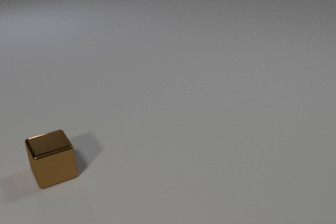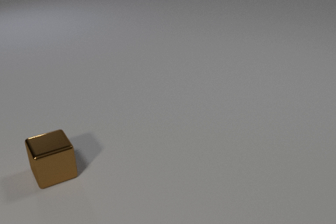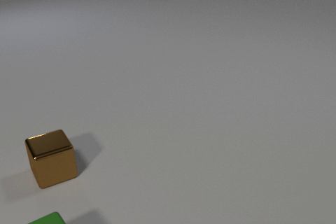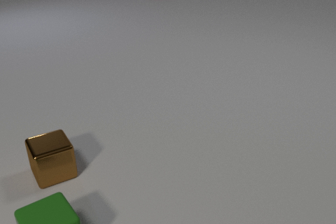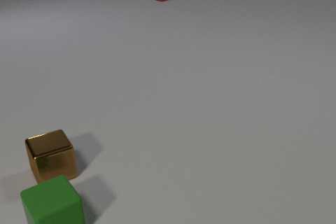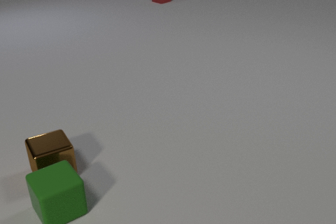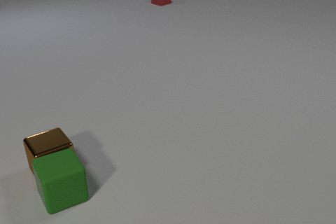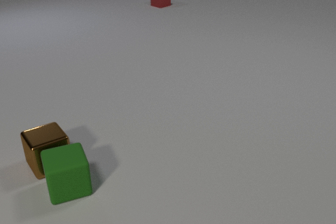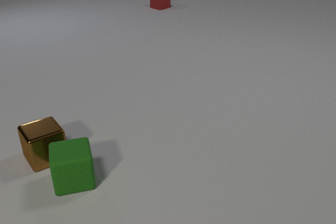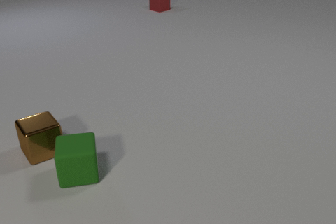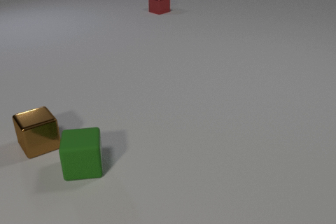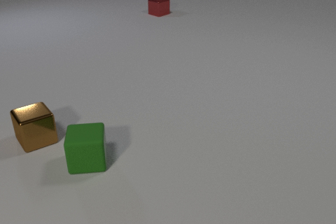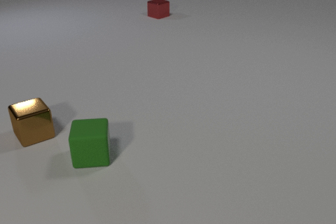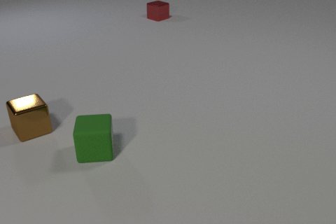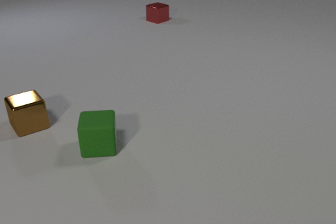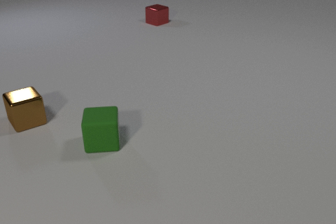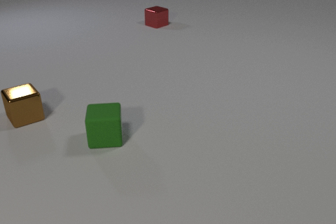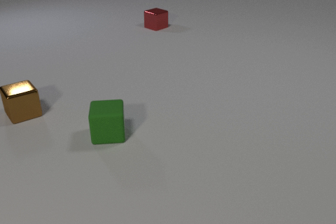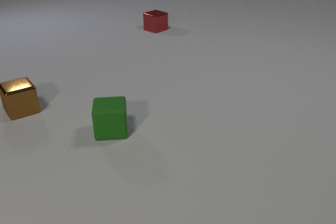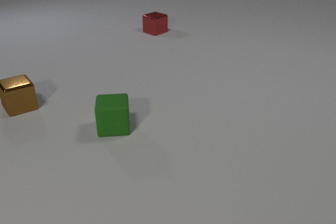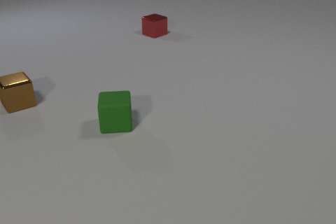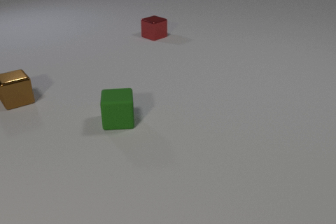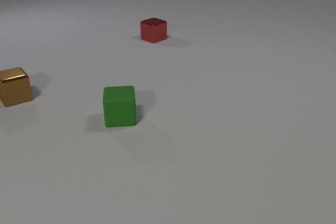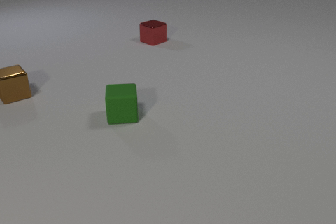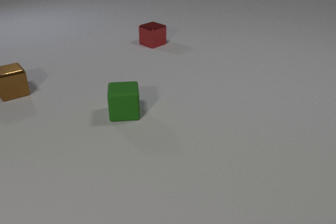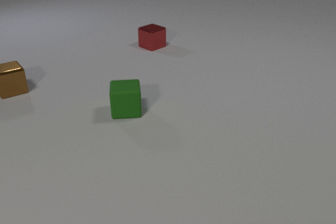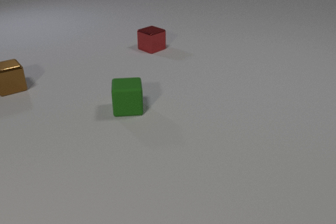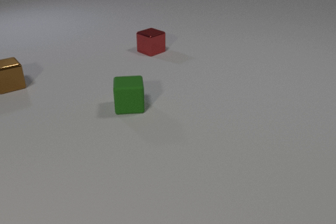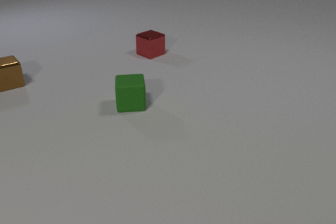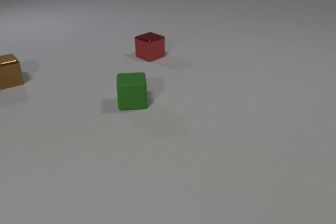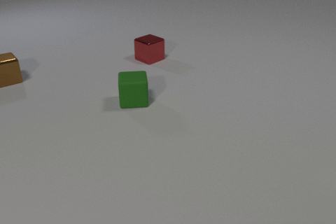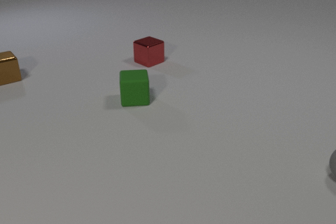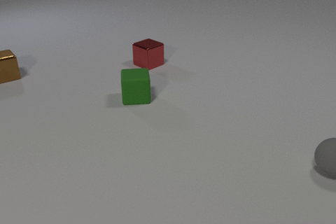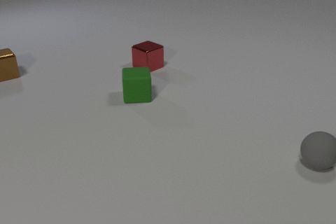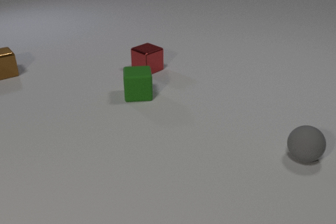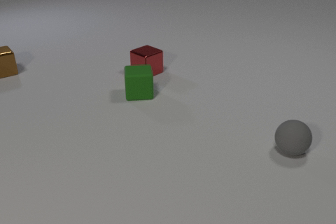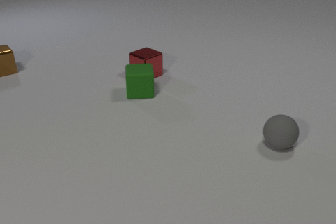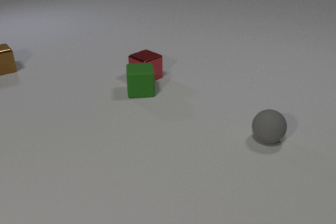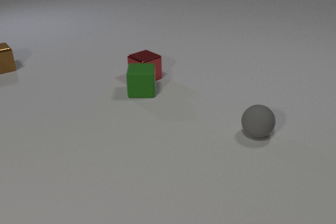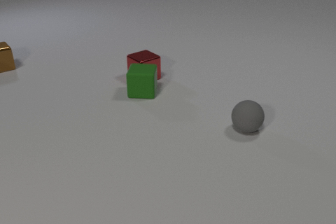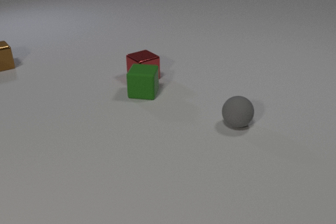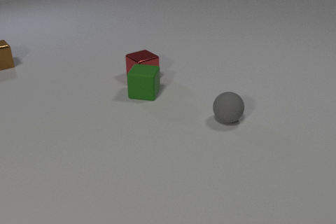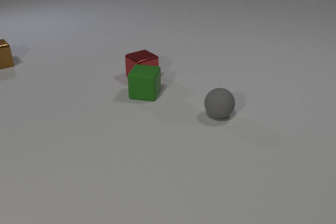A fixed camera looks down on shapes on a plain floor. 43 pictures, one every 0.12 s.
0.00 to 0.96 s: The green rubber cube comes in at the bottom edge, slides away from the camera. The brown metal cube slides away from the camera. The red metal cube comes in at the top edge, slides toward the camera. The green rubber cube and the brown metal cube collide.
0.96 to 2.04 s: The green rubber cube slides away from the camera and to the right. The brown metal cube slides away from the camera. The red metal cube slides toward the camera.
2.04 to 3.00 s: The green rubber cube slides away from the camera and to the right. The brown metal cube slides away from the camera. The red metal cube slides toward the camera.
3.00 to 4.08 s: The green rubber cube slides away from the camera. The brown metal cube slides away from the camera. The red metal cube slides toward the camera. The gray rubber sphere comes in at the right edge, rolls to the left and away from the camera.
4.08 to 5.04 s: The green rubber cube slides to the right. The brown metal cube slides away from the camera. The red metal cube slides toward the camera. The gray rubber sphere rolls to the left and away from the camera. The green rubber cube and the red metal cube collide.
How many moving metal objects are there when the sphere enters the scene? 2.
What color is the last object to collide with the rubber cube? red.
How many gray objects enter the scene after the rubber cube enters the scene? 1.
